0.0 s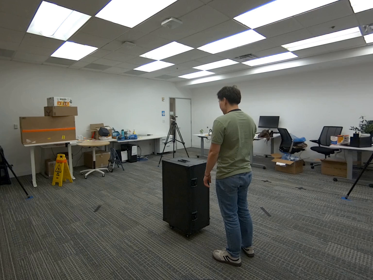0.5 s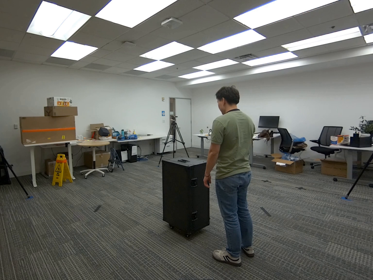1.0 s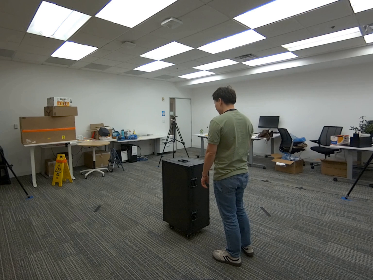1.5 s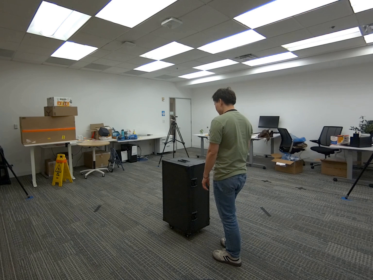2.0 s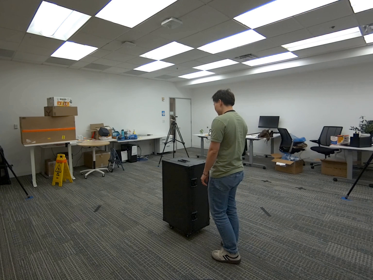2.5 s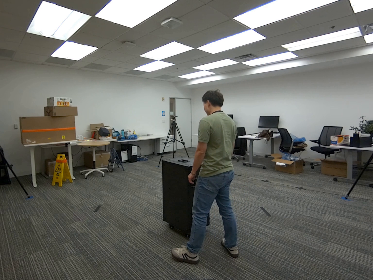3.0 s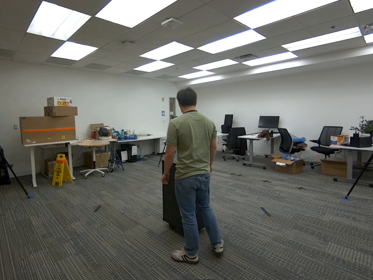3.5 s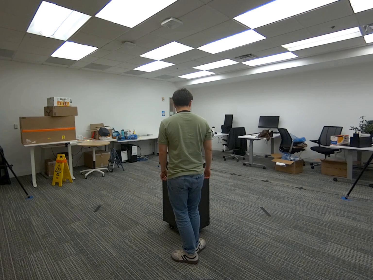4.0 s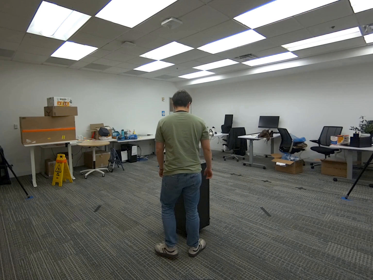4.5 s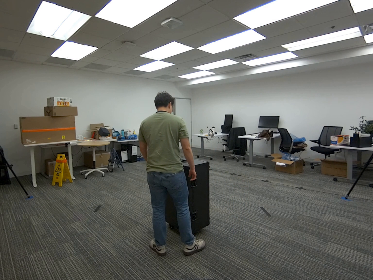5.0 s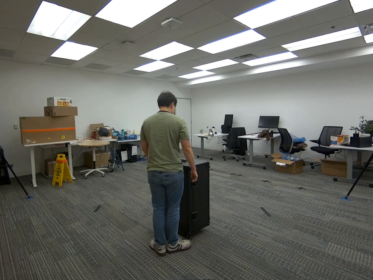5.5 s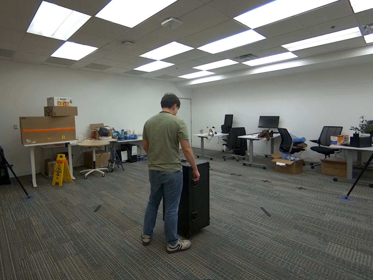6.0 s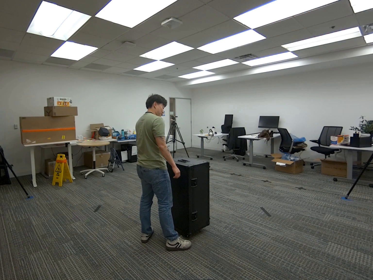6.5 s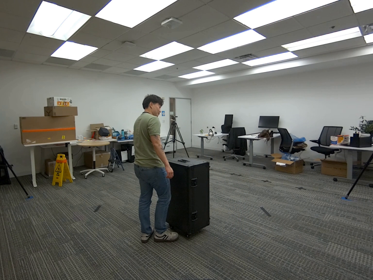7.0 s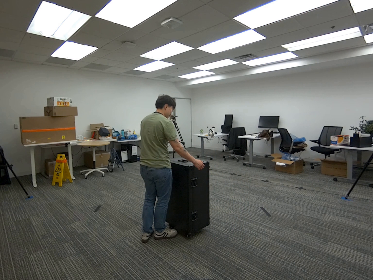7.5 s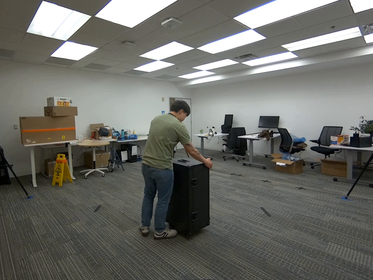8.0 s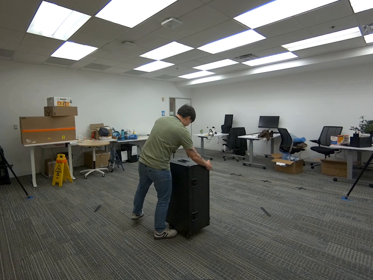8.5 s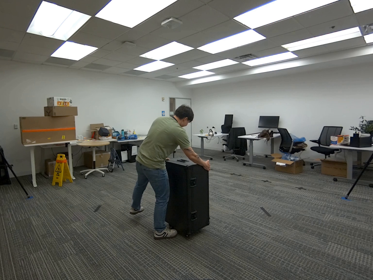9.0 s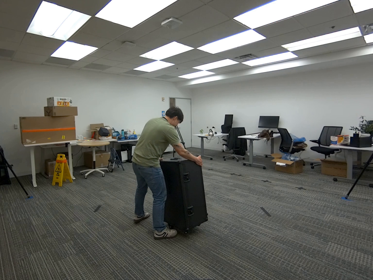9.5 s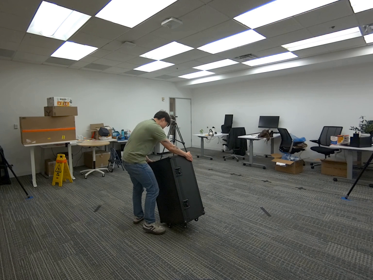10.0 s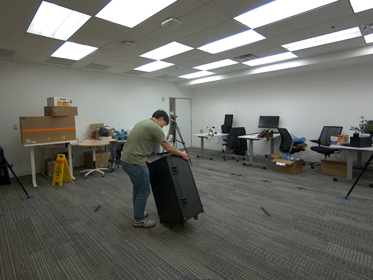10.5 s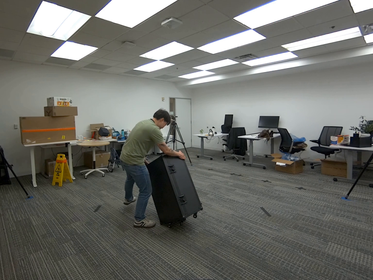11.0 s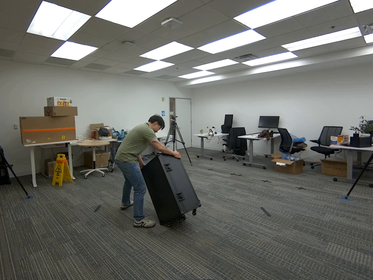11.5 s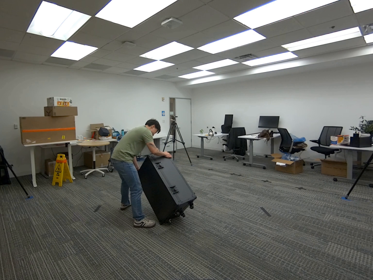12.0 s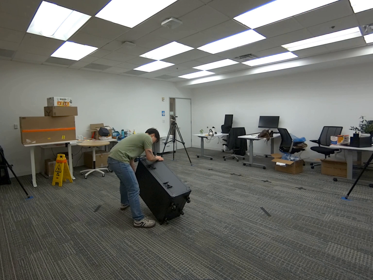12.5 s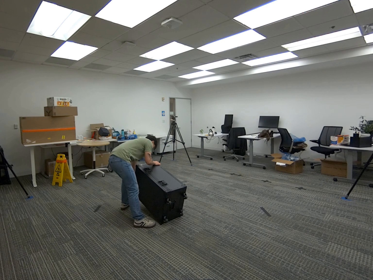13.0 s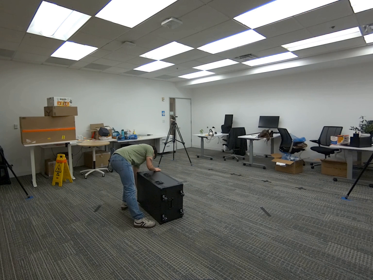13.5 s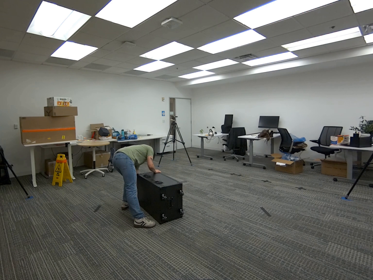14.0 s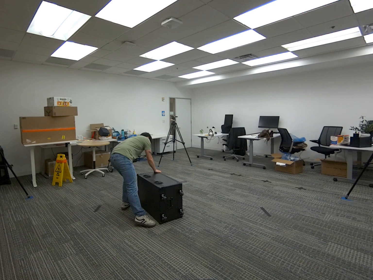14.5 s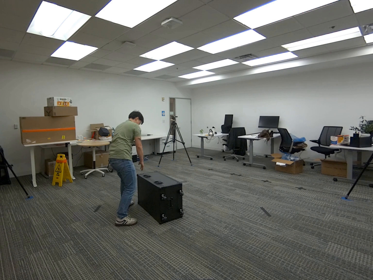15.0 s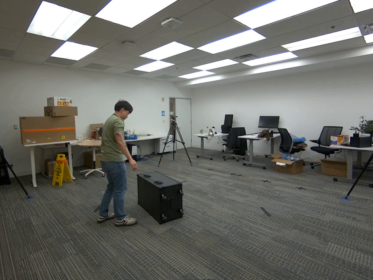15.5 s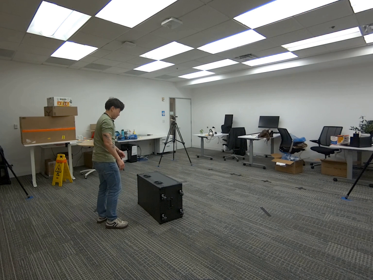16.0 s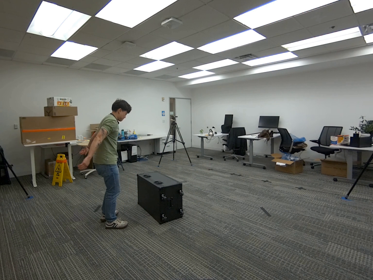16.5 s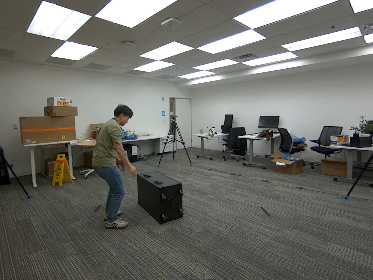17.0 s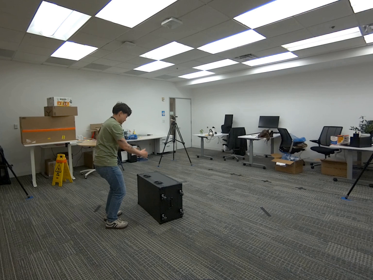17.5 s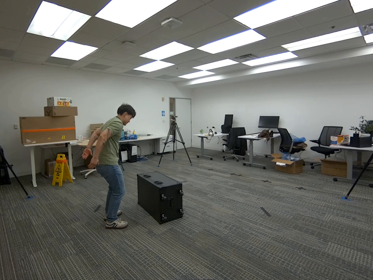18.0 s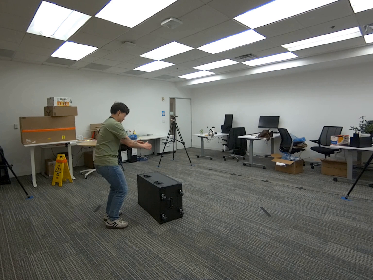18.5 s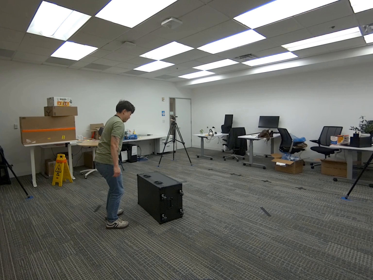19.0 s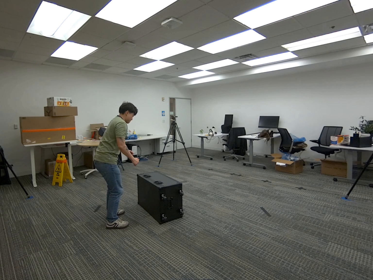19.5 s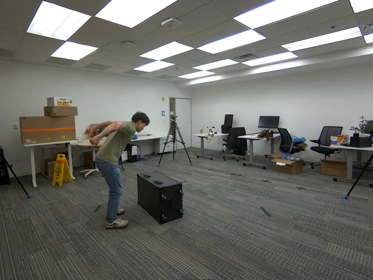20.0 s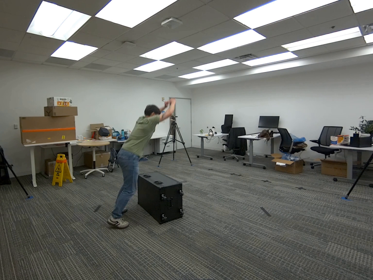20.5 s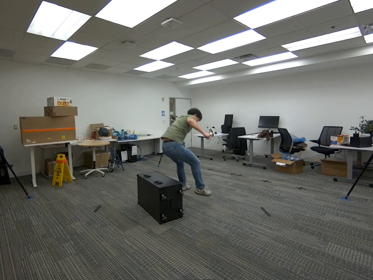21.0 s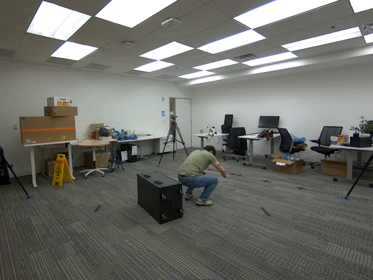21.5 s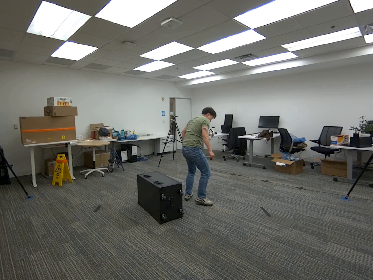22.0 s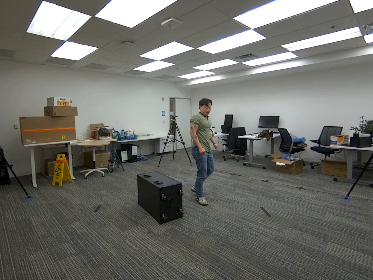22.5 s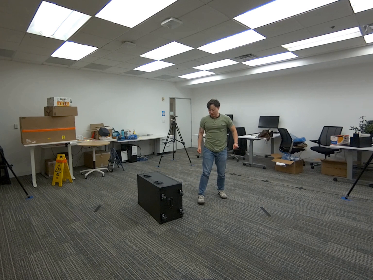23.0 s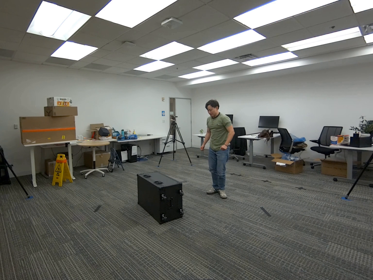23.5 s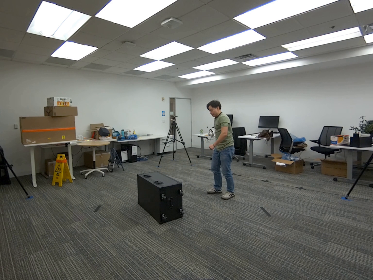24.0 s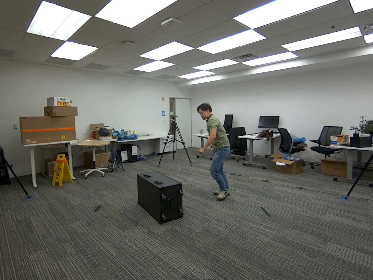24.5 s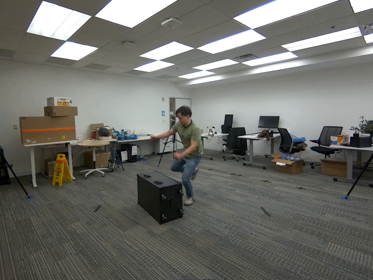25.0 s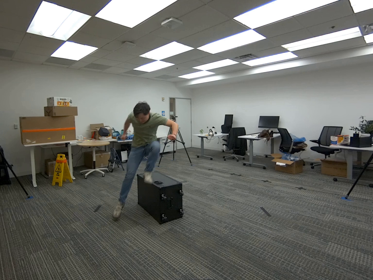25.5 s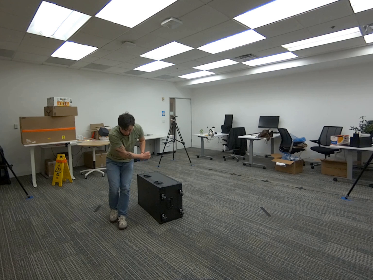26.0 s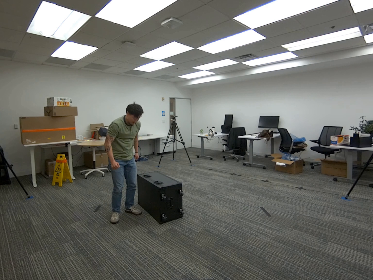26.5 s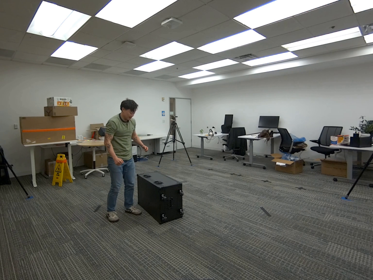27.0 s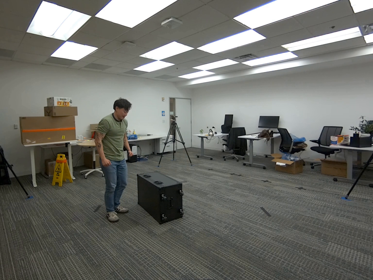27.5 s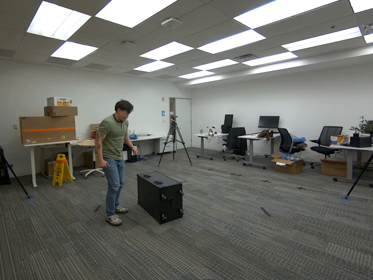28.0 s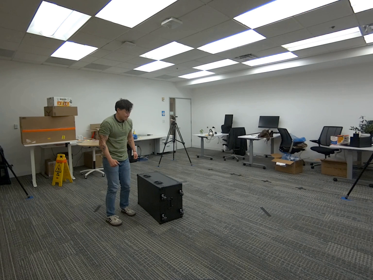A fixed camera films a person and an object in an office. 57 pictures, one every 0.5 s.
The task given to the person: Walk over to the G1 Box and place the box on its side and proceed to jump over the G1 box.
